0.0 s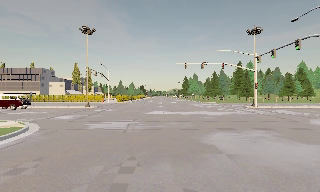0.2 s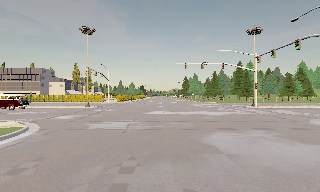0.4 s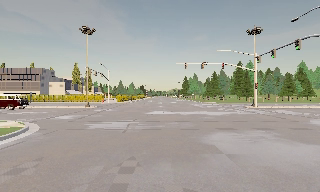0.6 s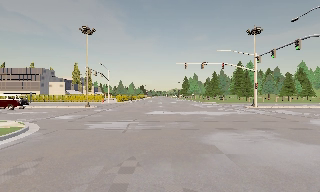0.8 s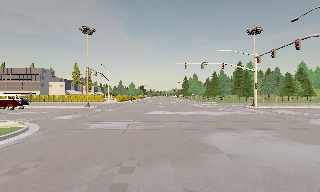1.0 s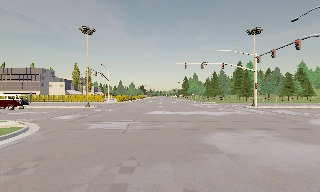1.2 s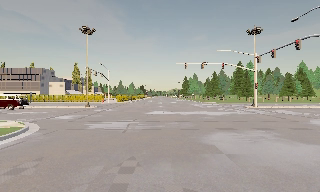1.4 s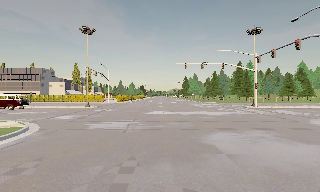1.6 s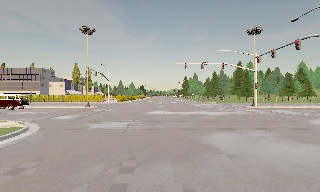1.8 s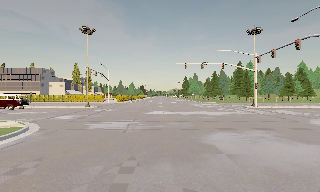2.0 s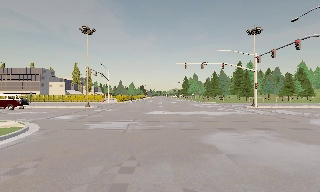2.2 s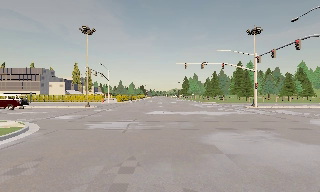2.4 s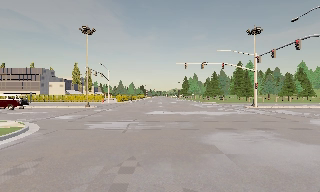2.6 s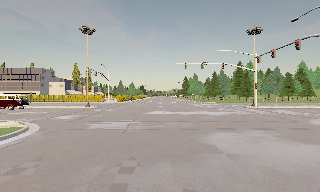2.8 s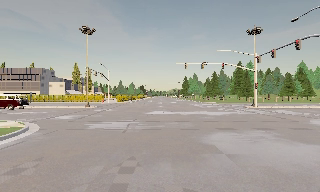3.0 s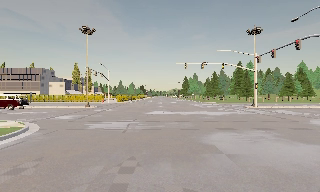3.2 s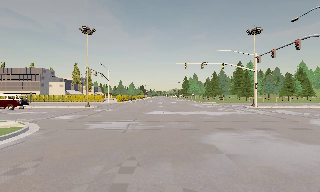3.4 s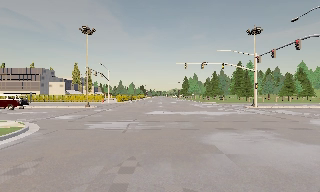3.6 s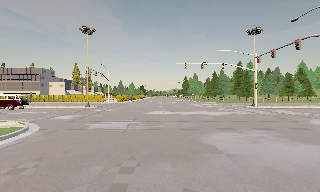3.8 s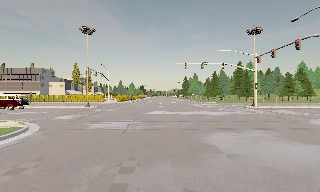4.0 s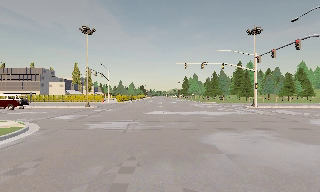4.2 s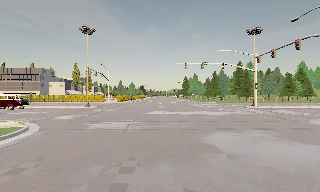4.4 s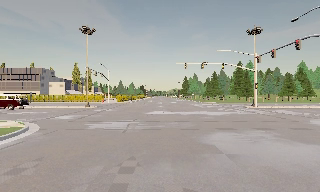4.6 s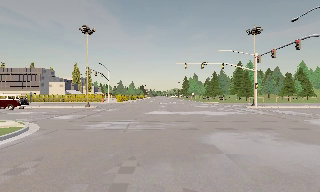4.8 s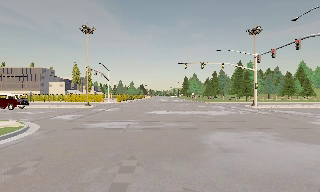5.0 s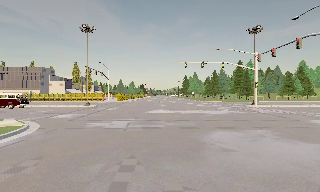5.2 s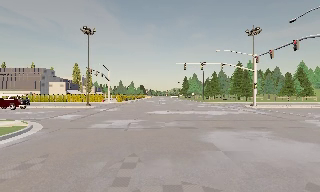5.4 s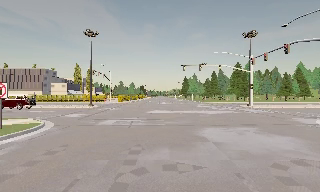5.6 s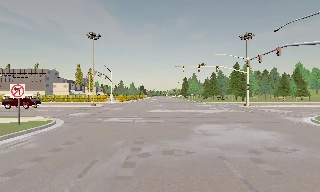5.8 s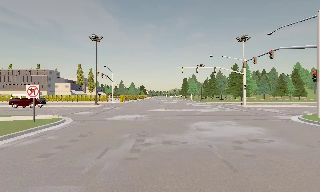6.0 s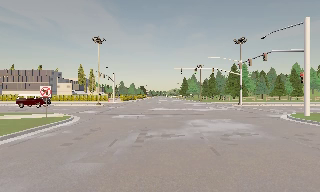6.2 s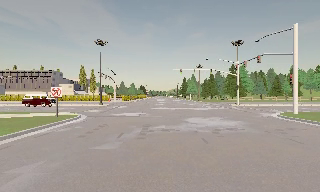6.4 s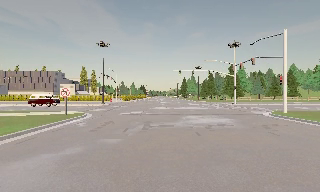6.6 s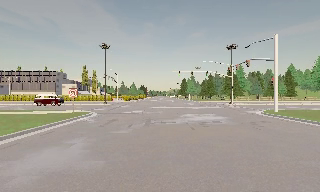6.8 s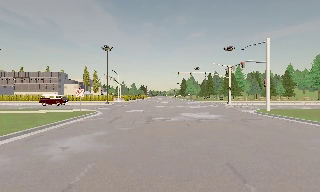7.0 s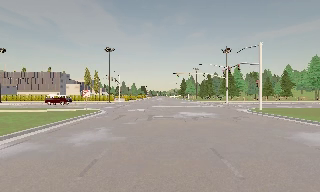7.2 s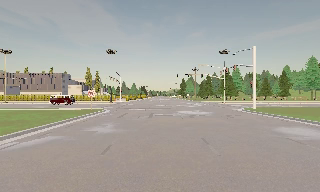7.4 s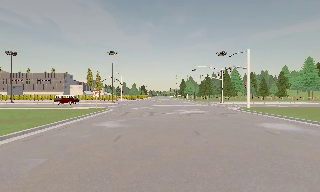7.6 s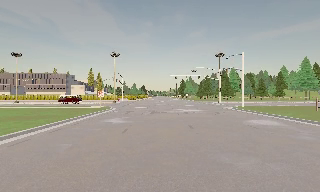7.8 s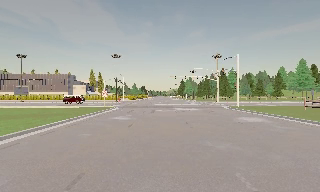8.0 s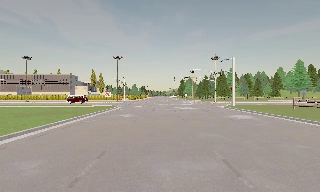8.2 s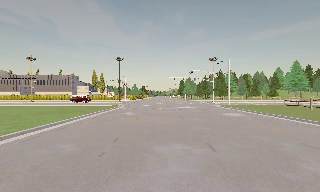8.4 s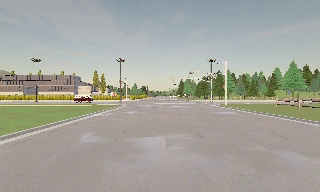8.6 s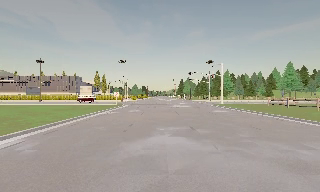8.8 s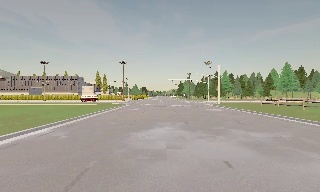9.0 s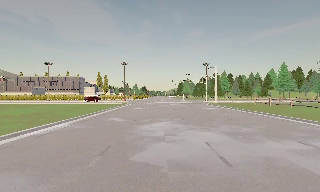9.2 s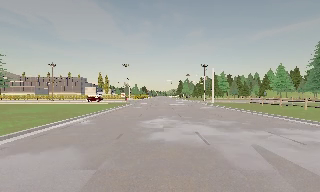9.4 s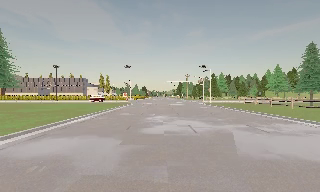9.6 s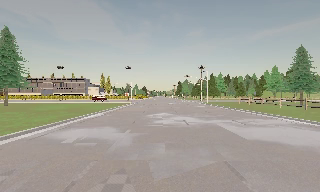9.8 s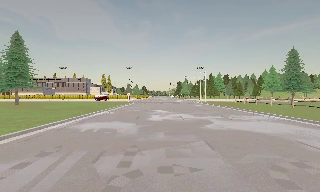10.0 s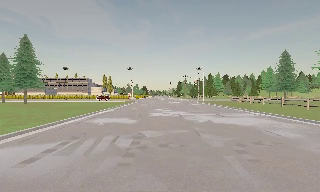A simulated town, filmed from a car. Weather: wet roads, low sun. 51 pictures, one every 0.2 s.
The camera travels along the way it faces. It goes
backward.
0.0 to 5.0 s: The camera keeps its place and its aim.
5.0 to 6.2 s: The camera travels backward, about 5 m, so what stands in front gets smaller. It gains speed.
6.2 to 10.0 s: The camera travels backward, about 30 m, so what stands in front gets smaller.
The film runs backward here.
